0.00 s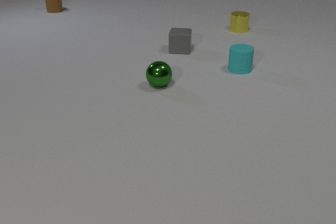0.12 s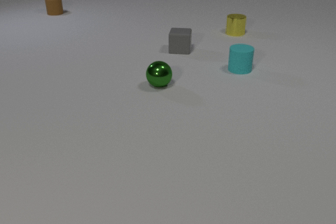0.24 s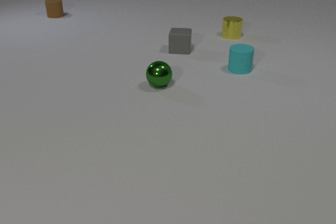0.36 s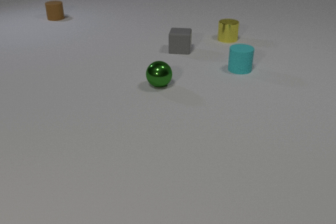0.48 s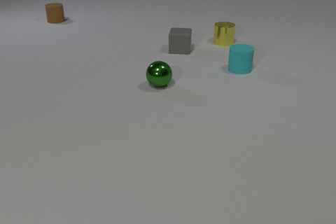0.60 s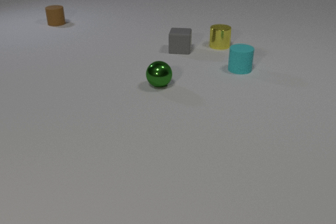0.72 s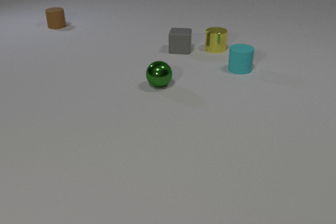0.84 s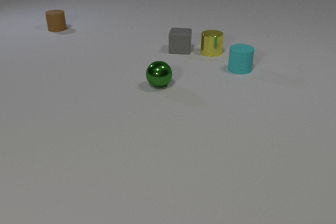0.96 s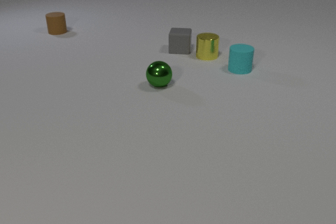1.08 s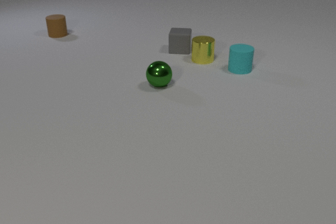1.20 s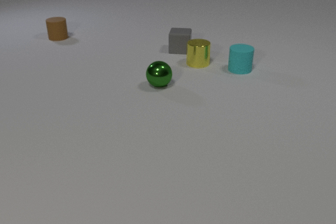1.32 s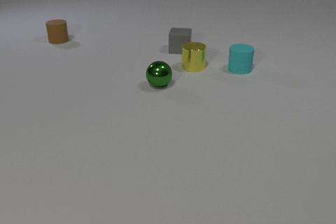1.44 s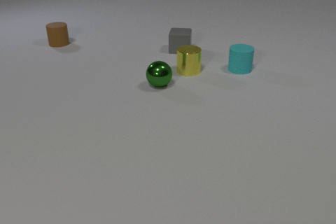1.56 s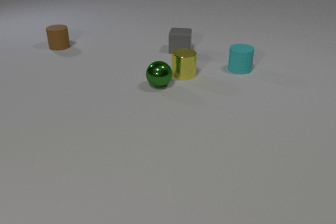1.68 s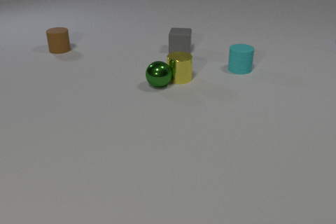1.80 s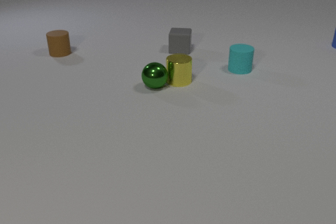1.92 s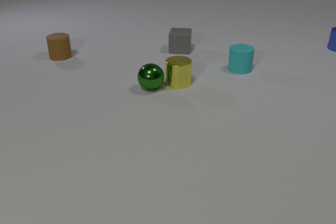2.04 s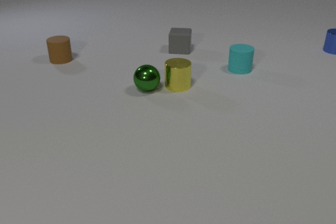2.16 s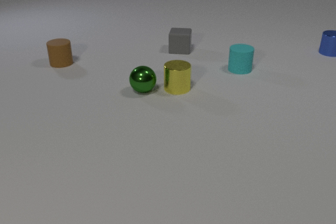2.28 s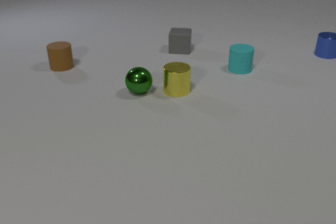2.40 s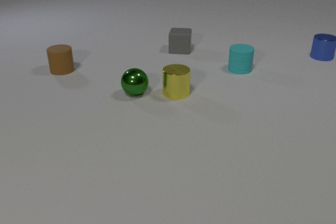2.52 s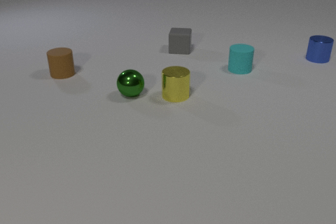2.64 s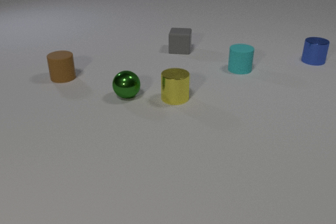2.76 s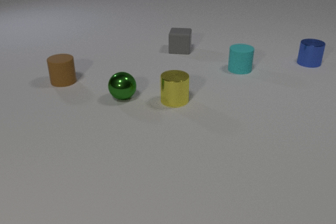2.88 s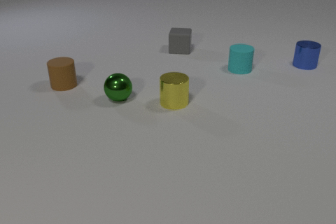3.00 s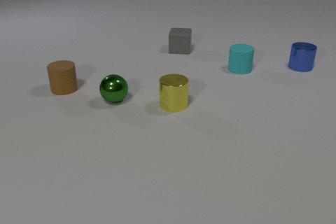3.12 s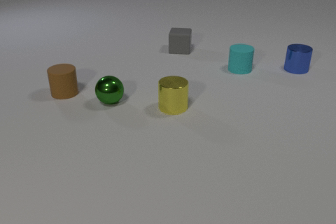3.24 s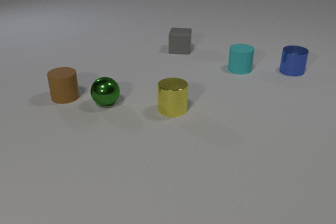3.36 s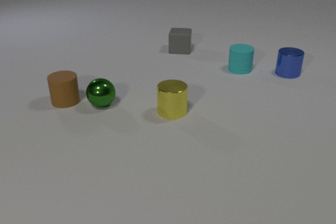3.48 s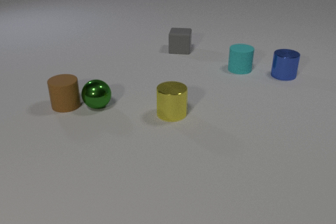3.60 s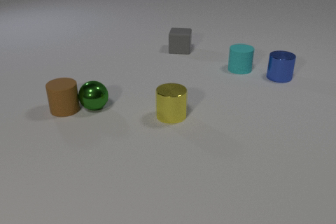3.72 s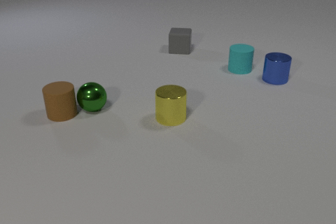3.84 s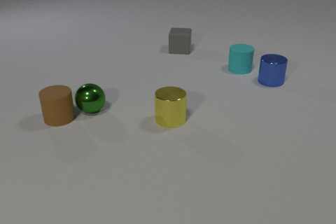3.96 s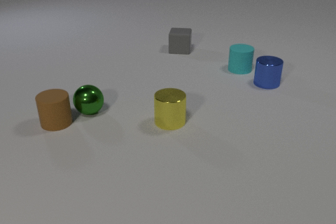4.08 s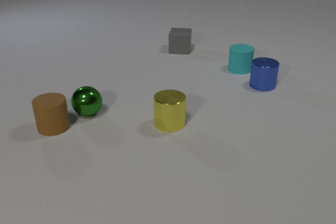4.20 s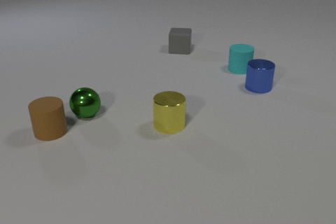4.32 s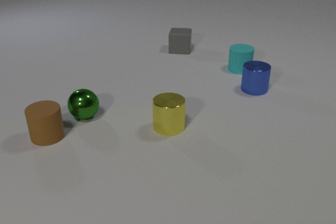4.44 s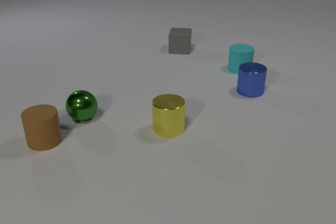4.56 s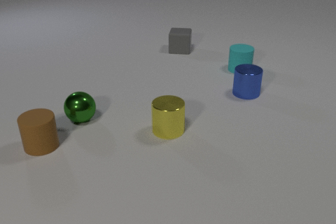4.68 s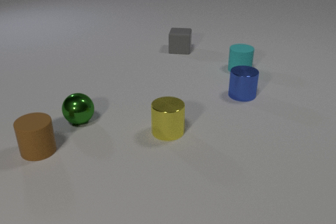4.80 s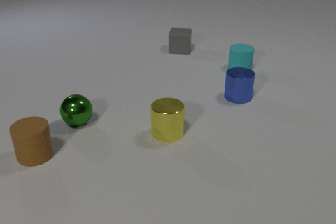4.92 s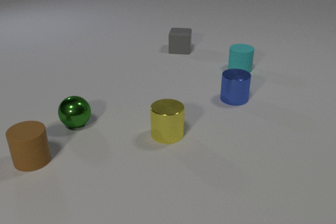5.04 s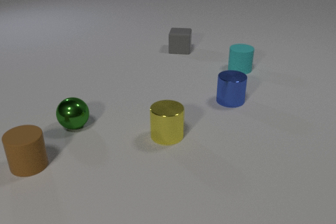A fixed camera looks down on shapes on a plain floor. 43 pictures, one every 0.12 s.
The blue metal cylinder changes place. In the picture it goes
toward the camera.
The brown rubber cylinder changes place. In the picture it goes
toward the camera.
0.00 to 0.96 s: The yellow metal cylinder slides toward the camera. The brown rubber cylinder slides toward the camera.
0.96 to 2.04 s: The yellow metal cylinder slides toward the camera. The green metal sphere rolls to the left and toward the camera. The blue metal cylinder comes in at the right edge, slides toward the camera and to the left. The brown rubber cylinder slides toward the camera. The yellow metal cylinder and the green metal sphere collide.
2.04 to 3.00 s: The yellow metal cylinder slides toward the camera. The green metal sphere rolls to the left and toward the camera. The blue metal cylinder slides toward the camera and to the left. The brown rubber cylinder slides toward the camera.
3.00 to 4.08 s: The yellow metal cylinder slides toward the camera. The green metal sphere rolls to the left and toward the camera. The blue metal cylinder slides toward the camera and to the left. The brown rubber cylinder slides toward the camera. The green metal sphere and the brown rubber cylinder collide.
4.08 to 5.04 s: The yellow metal cylinder slides toward the camera. The green metal sphere rolls toward the camera and to the left. The blue metal cylinder slides toward the camera and to the left. The brown rubber cylinder slides toward the camera and to the left.
What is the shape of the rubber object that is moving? cylinder.
Are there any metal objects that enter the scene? yes.
Are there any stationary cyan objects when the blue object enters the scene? yes.
